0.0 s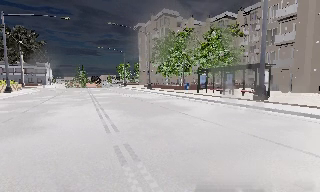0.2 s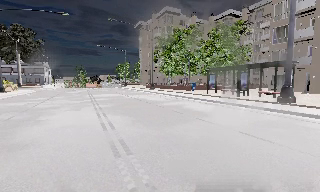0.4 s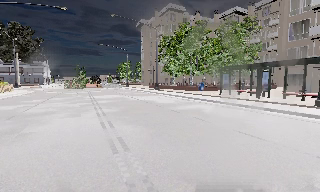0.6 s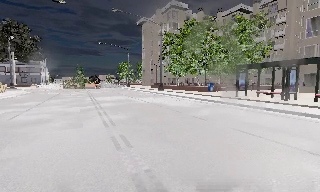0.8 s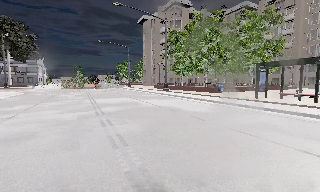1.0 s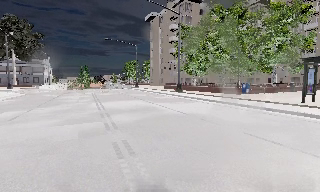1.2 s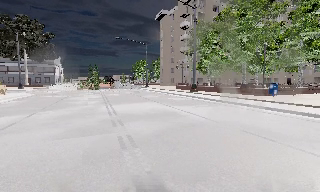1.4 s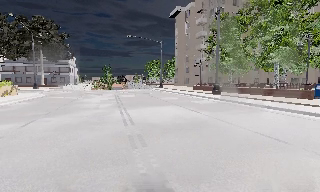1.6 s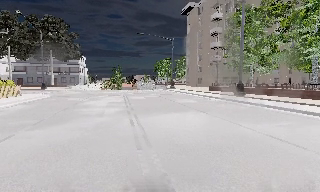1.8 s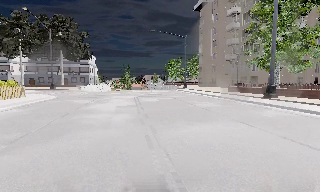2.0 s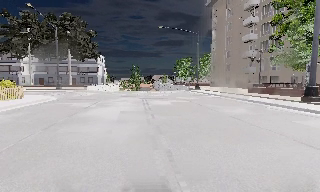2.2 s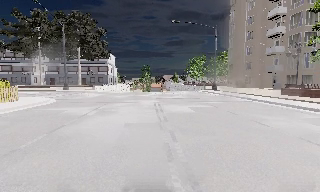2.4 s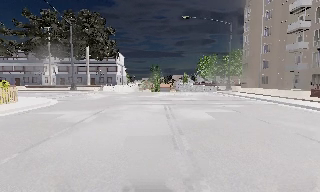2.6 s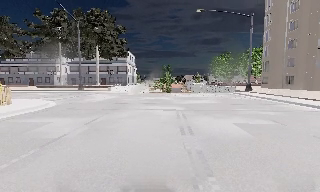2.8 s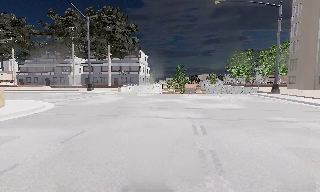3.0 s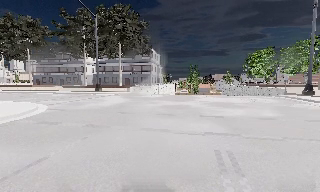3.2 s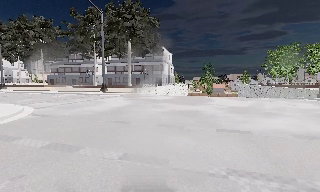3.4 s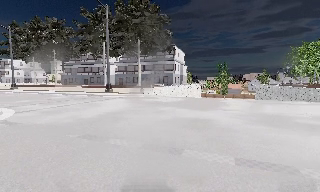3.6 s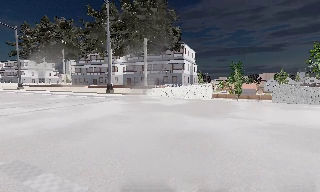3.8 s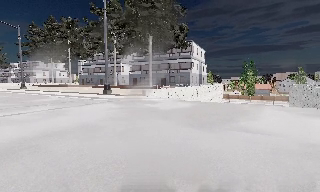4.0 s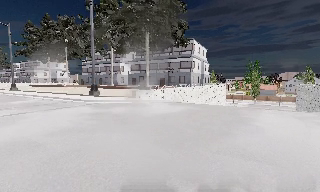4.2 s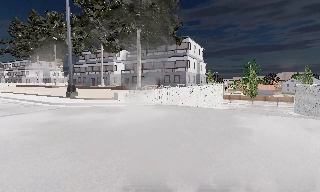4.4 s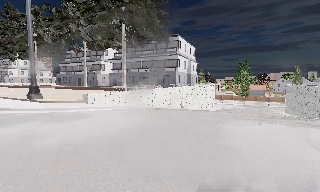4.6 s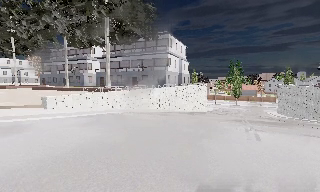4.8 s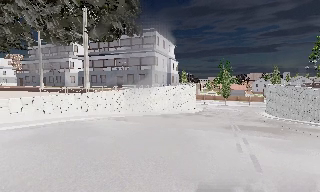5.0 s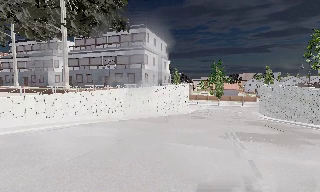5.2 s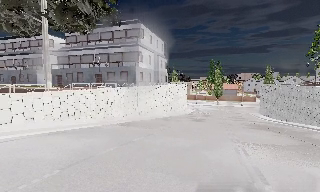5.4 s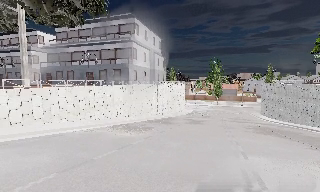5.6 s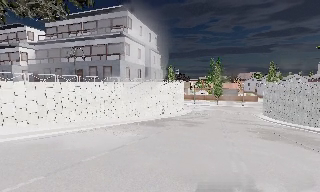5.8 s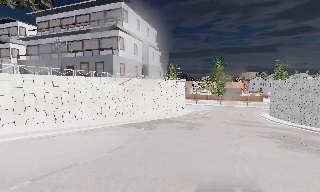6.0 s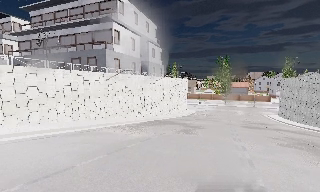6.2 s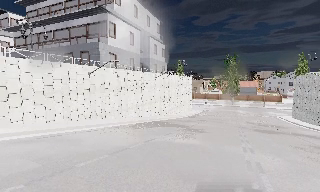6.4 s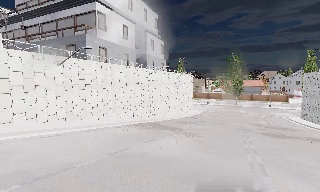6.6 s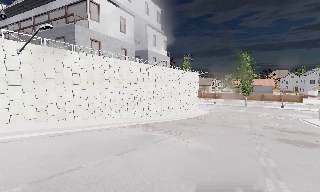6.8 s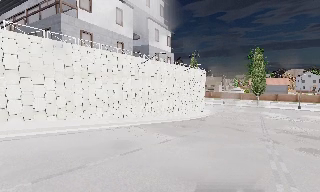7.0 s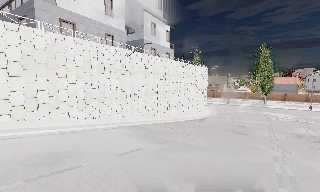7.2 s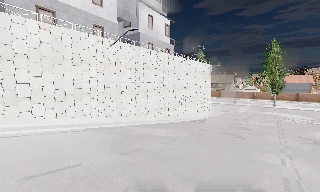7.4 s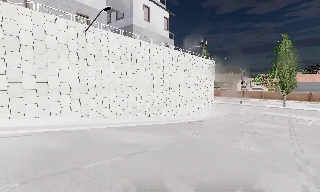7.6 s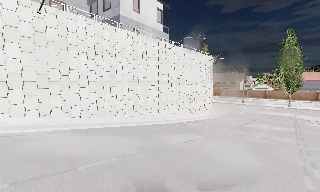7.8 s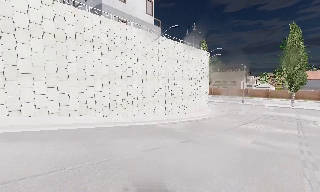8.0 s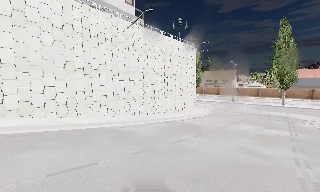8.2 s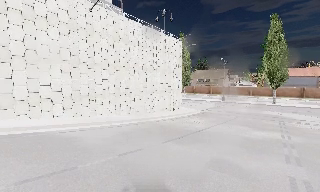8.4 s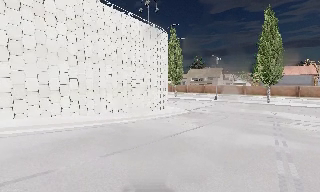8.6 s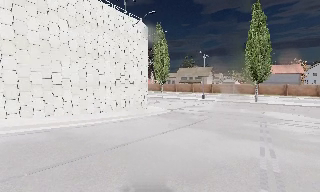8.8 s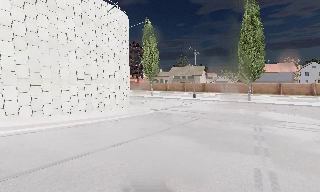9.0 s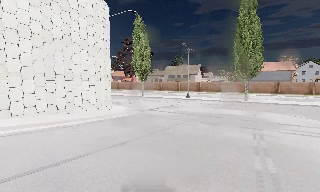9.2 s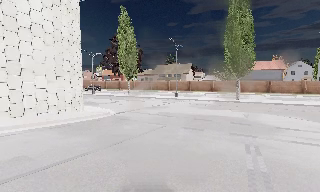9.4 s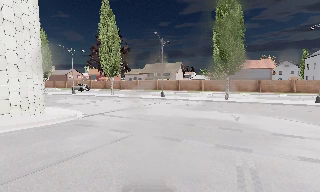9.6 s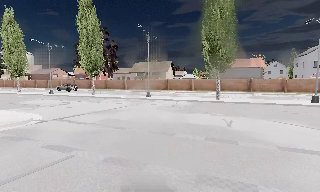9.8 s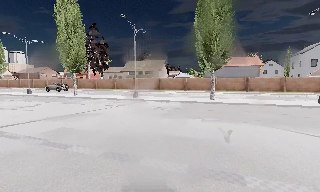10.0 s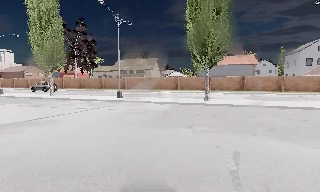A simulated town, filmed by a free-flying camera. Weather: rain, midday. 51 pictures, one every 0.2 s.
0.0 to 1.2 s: The camera travels forward and to its left, about 11 m, so what stands in front looms larger.
1.2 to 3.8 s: The camera pans to its left, which is counterclockwise from overhead, by about 50 degrees. It travels forward, about 25 m.
3.8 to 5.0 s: The camera travels forward and to its right, about 12 m, so what stands in front looms larger.
5.0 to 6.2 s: The camera travels forward, about 13 m, so what stands in front looms larger.
6.2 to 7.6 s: The camera pans to its left, which is counterclockwise from overhead, by about 15 degrees. It travels forward and to its right, about 15 m, so what stands in front looms larger.
7.6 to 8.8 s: The camera travels forward and to its right, about 14 m, so what stands in front looms larger.
8.8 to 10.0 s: The camera pans to its right, which is clockwise from overhead, by about 15 degrees. It travels forward and to its right, about 13 m, so what stands in front looms larger.
The film runs backward here.
